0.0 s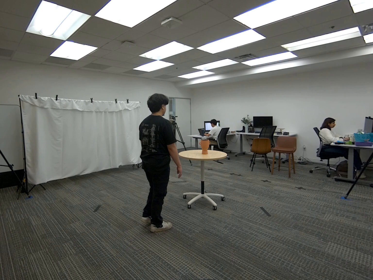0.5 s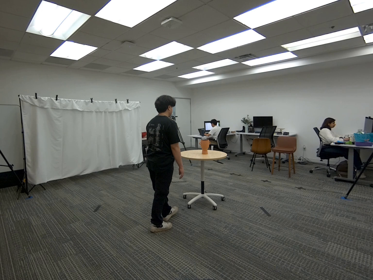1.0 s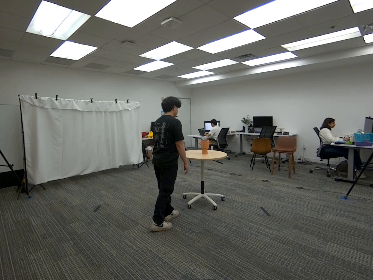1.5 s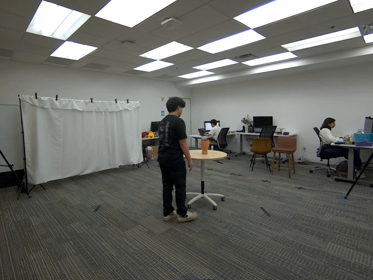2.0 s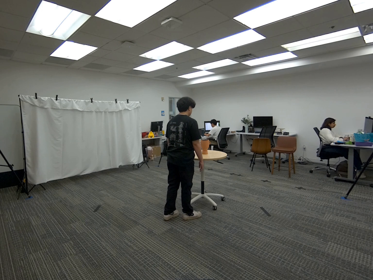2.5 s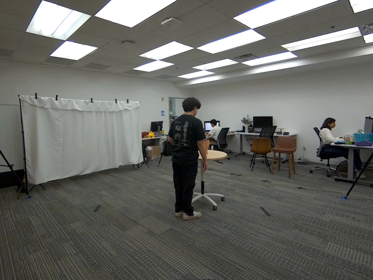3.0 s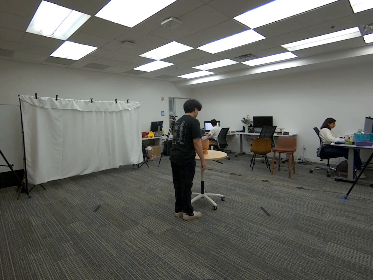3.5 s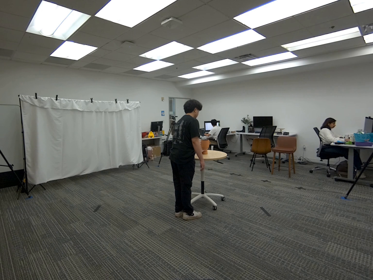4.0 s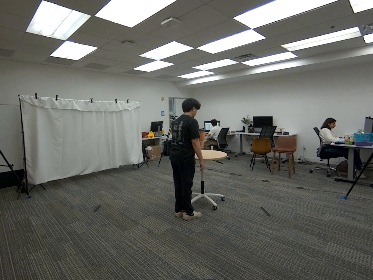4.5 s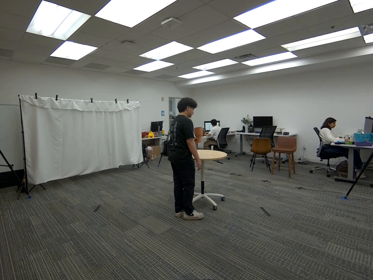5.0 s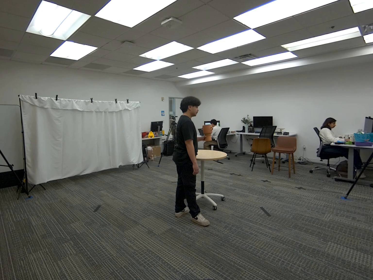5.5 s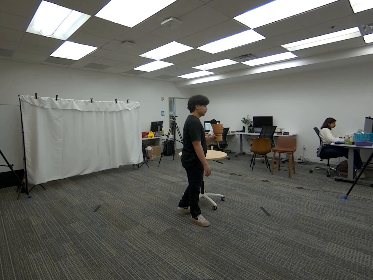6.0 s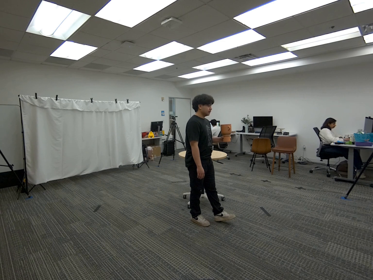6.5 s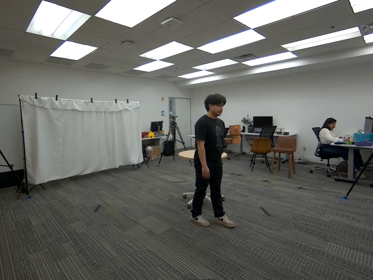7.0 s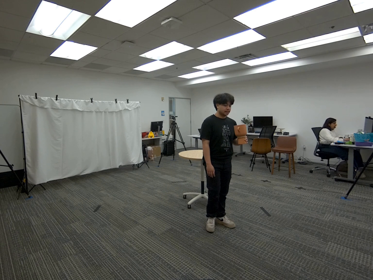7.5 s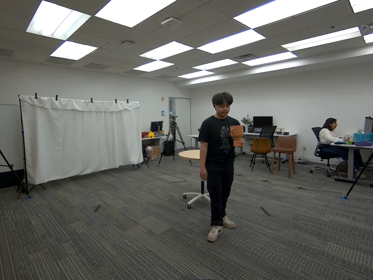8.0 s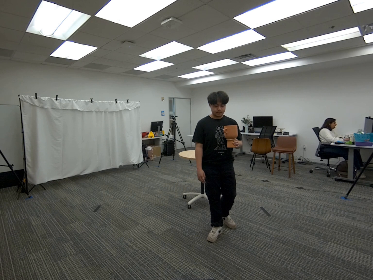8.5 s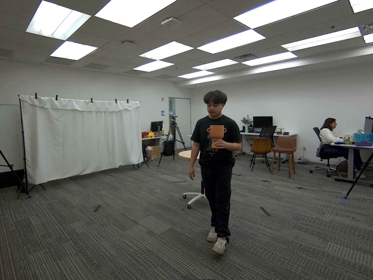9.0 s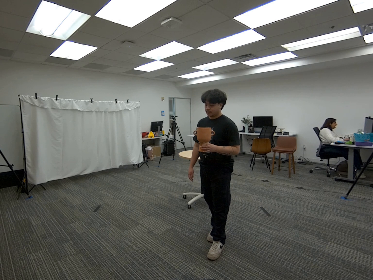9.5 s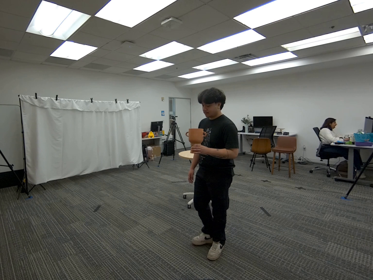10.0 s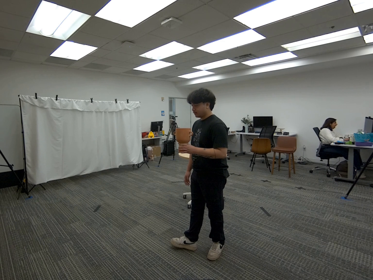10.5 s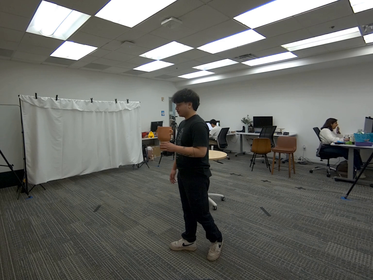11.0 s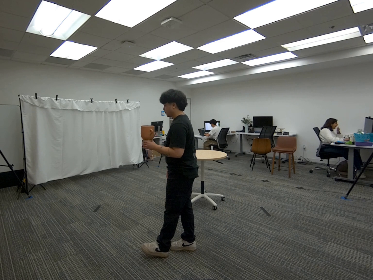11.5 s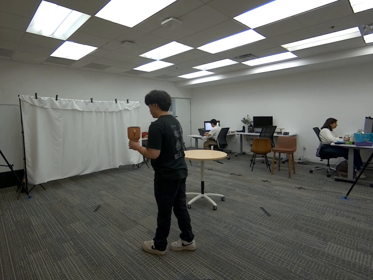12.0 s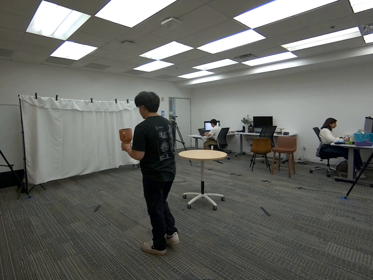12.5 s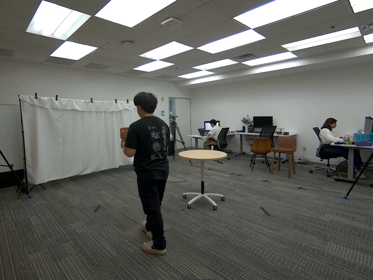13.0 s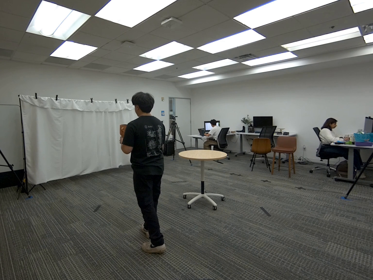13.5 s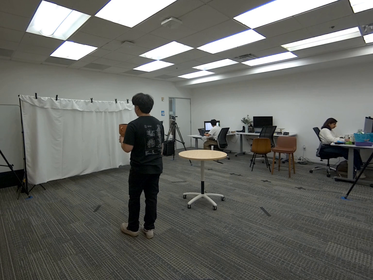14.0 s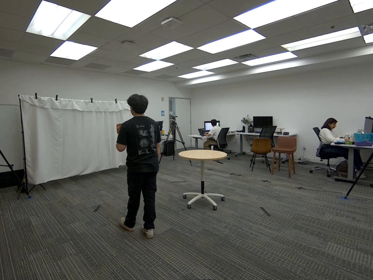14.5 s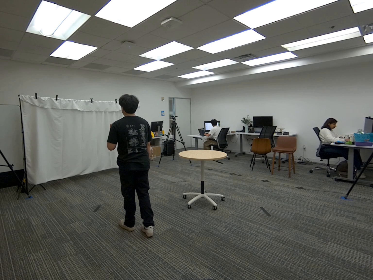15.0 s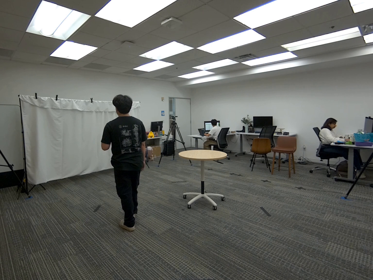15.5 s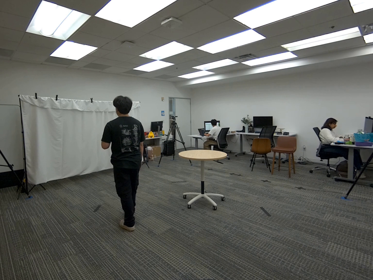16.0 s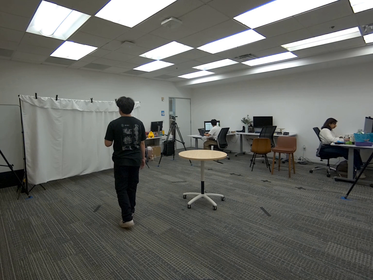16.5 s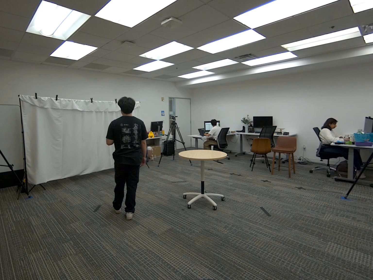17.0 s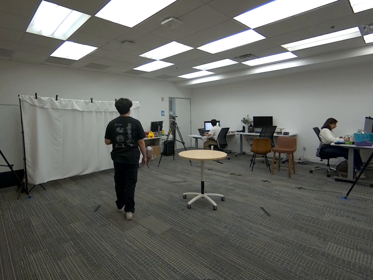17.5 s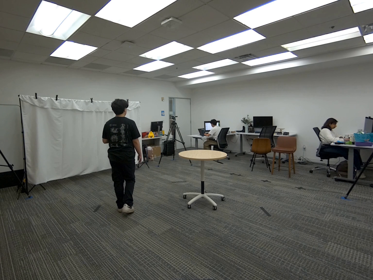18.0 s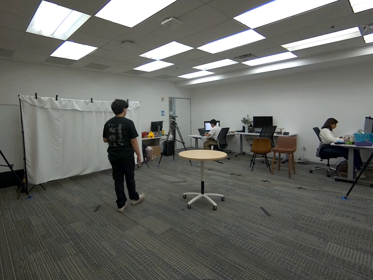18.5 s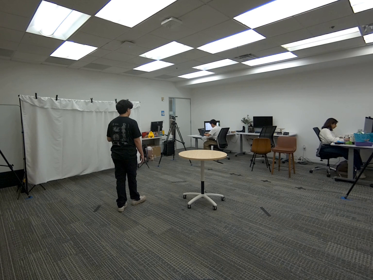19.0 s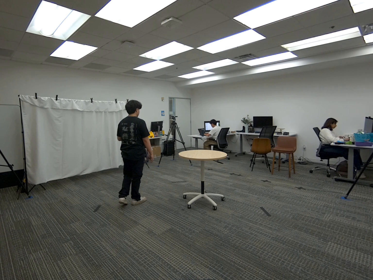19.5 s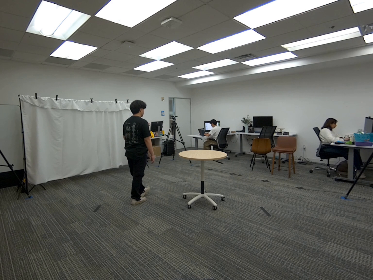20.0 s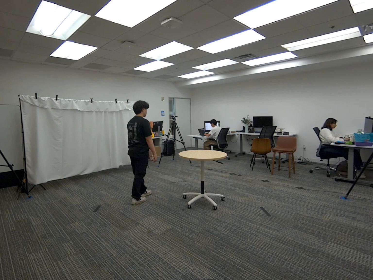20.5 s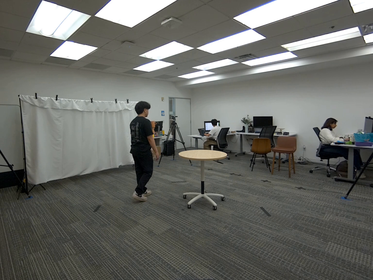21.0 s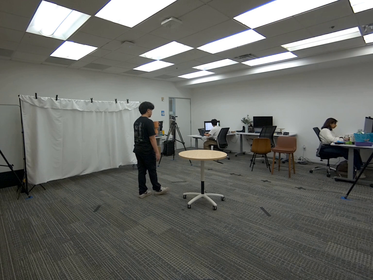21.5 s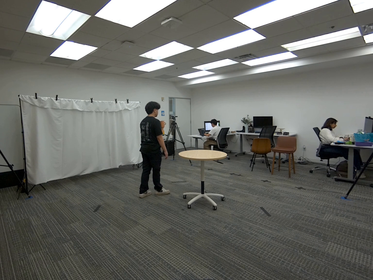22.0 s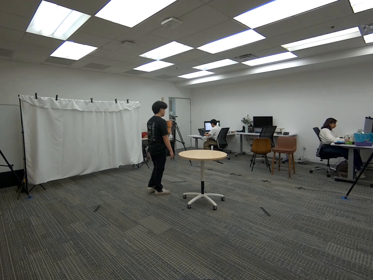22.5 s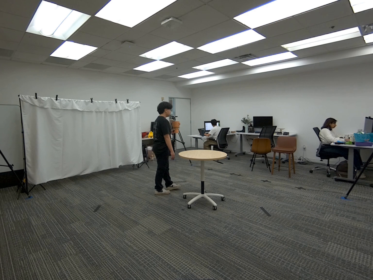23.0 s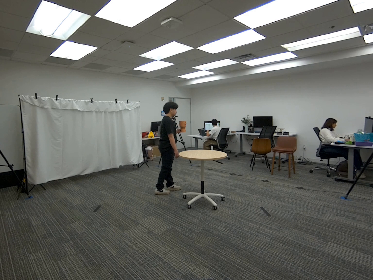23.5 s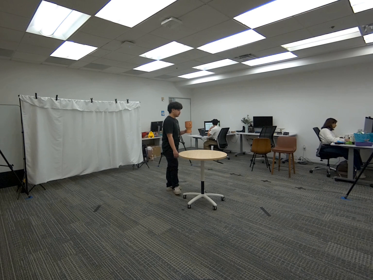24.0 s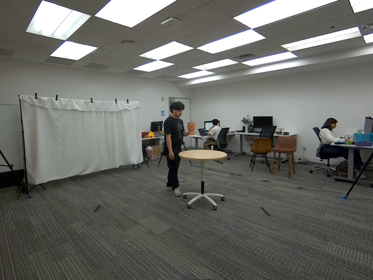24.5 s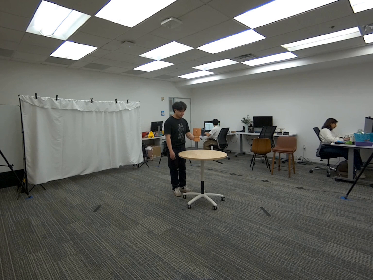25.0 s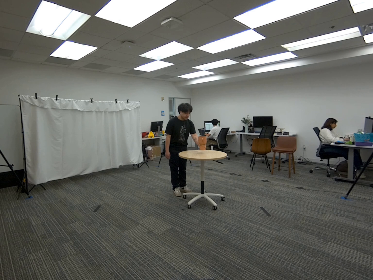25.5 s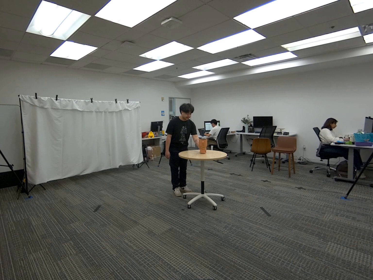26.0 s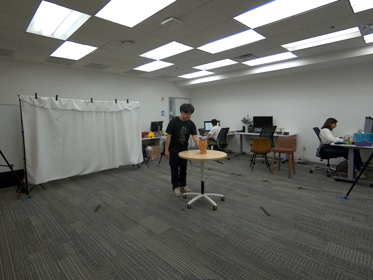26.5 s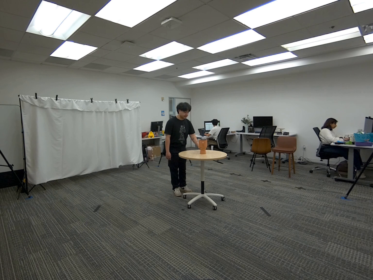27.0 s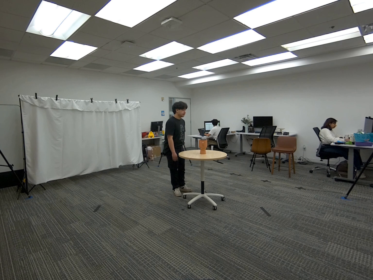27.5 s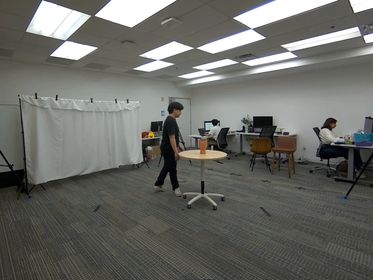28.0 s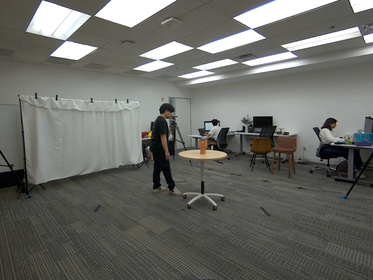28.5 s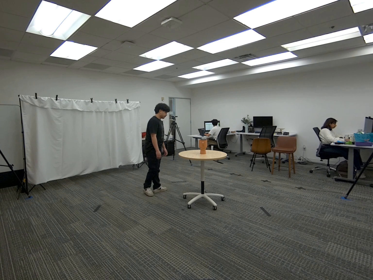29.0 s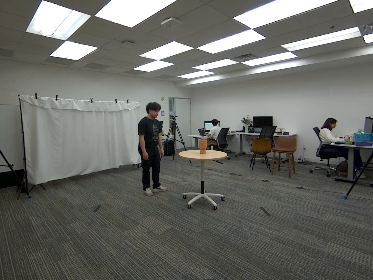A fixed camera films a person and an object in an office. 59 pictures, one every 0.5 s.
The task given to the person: Walk over to the ceramic vase on the round table and pick up the ceramic vase from the base using your left hand and walk within the bounding area. Place the ceramic vase on the round table when complete.
